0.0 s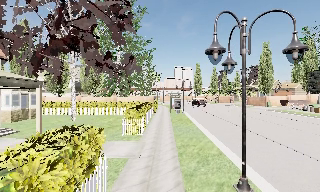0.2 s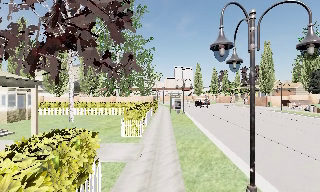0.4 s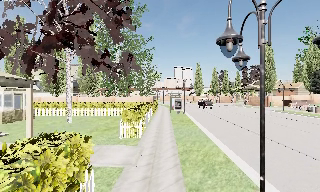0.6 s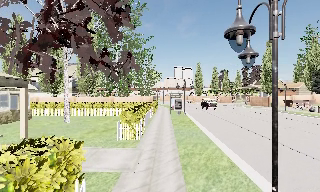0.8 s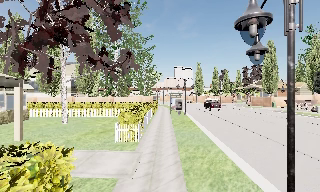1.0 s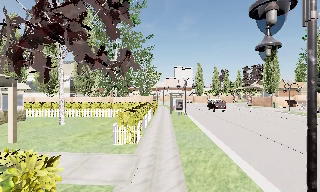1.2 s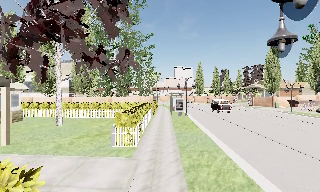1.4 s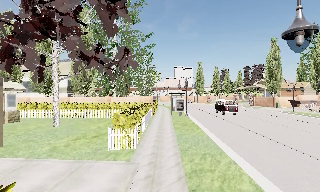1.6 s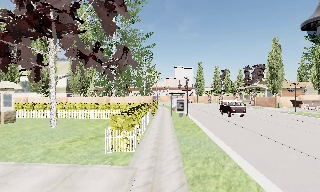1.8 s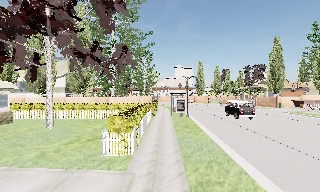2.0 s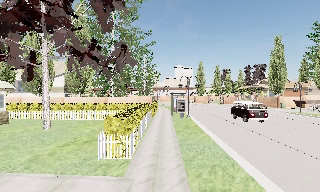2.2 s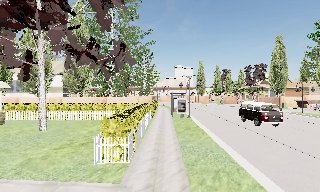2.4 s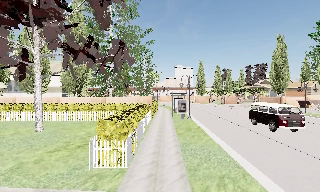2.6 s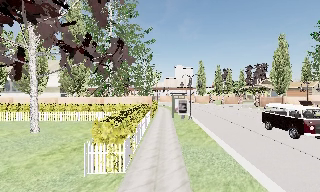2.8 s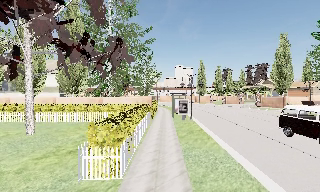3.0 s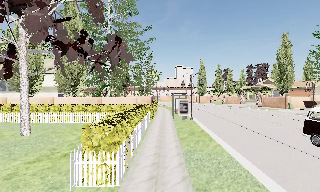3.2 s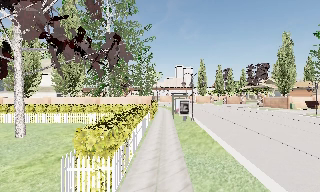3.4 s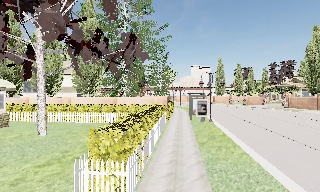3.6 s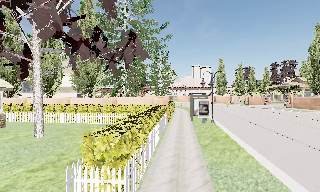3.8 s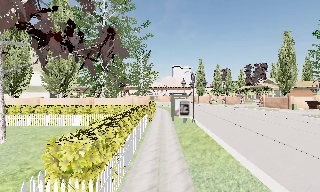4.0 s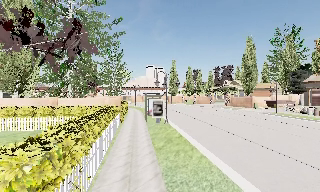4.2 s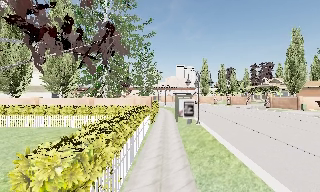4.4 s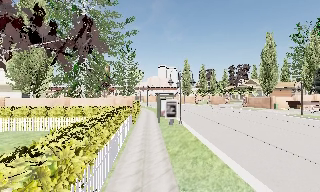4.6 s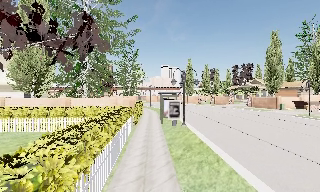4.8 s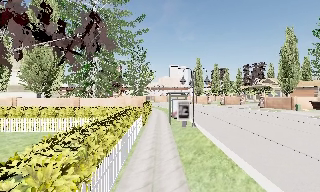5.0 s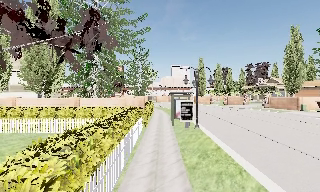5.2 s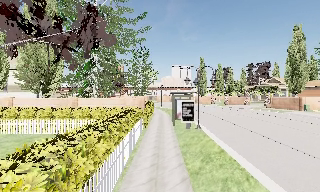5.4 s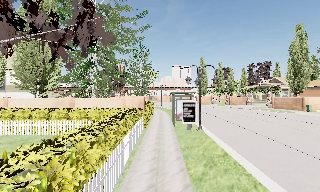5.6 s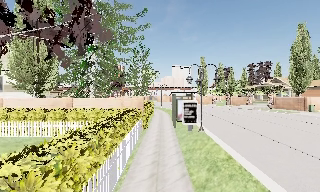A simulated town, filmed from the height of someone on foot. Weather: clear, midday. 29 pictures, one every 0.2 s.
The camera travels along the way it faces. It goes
forward.
0.0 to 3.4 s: The camera travels forward, about 6 m, so what stands in front looms larger.
3.4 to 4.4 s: The camera swings to its right by about 10 degrees, and the scene slides to the left. It travels forward, about 2 m, so what stands in front looms larger.
4.4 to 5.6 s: The camera travels forward, about 2.5 m, so what stands in front looms larger.
The film runs forward here.
